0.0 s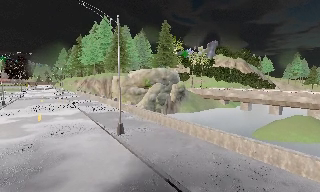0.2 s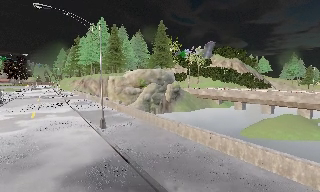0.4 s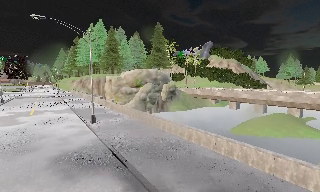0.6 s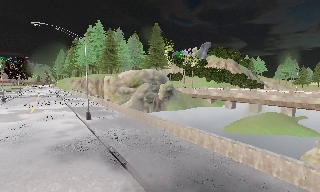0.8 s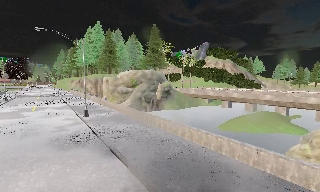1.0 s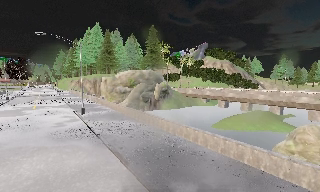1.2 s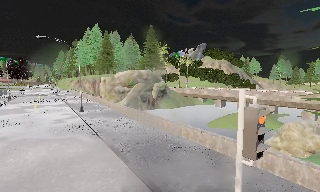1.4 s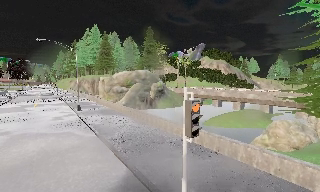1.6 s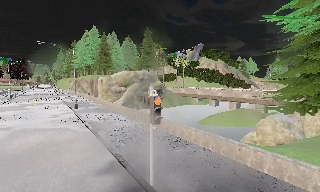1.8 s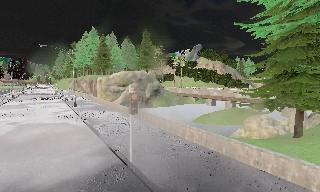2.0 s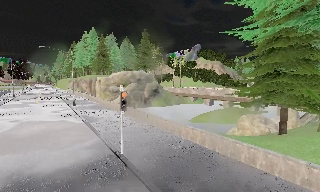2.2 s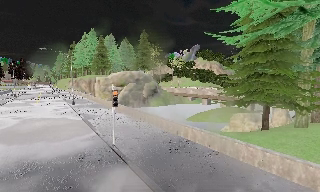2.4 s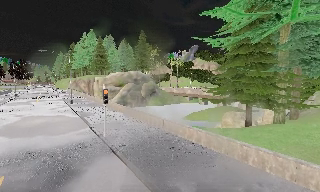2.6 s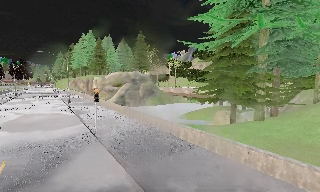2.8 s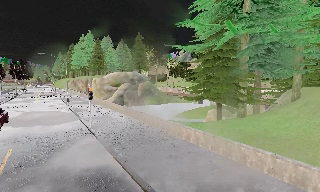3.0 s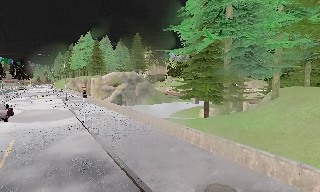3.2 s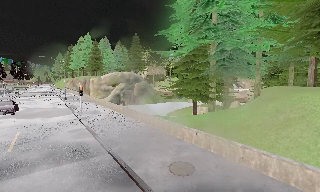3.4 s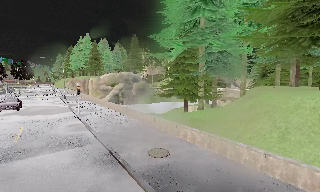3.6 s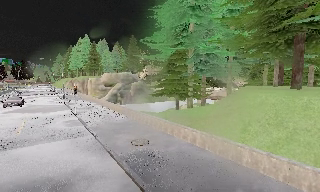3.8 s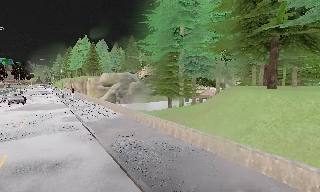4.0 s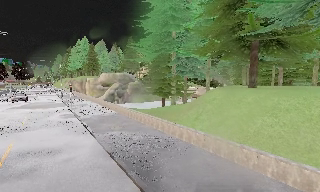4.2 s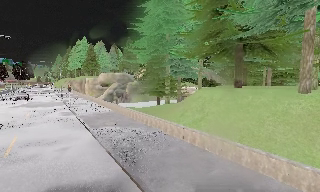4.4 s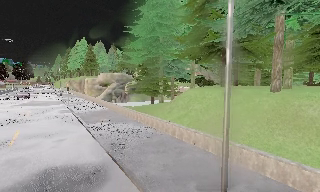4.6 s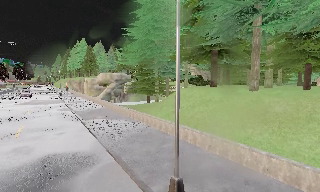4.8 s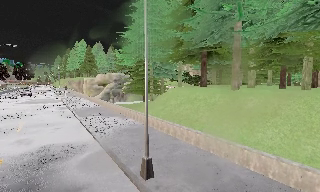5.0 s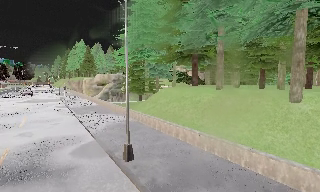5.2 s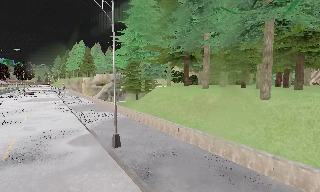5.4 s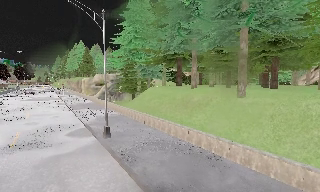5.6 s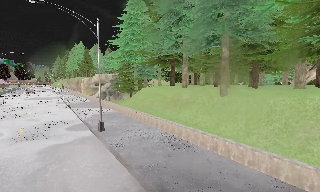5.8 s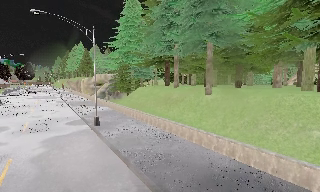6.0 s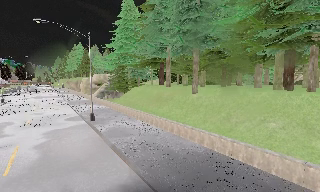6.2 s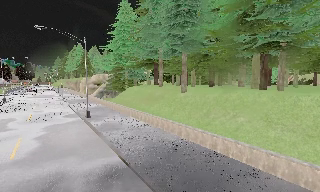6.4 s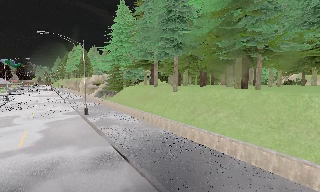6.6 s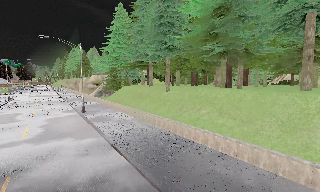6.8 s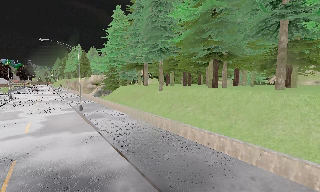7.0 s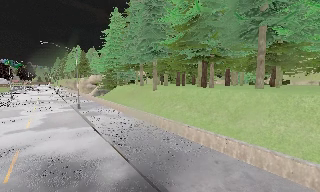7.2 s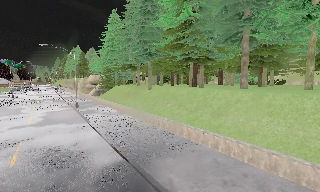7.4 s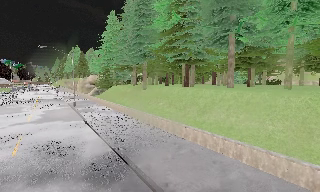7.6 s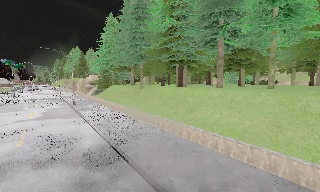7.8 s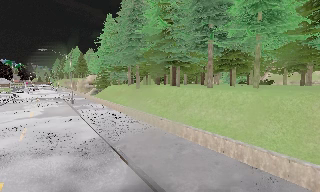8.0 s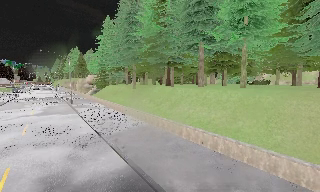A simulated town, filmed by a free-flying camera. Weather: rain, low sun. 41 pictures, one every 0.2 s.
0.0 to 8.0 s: The camera travels backward and to its right, about 60 m, so what stands in front gets smaller.
The film runs backward here.
